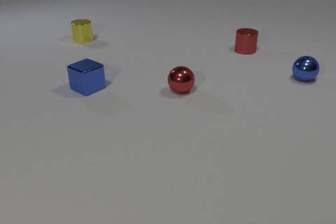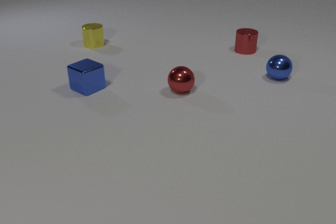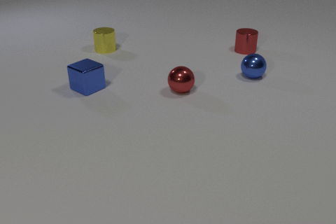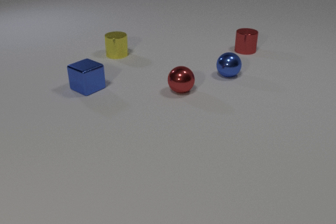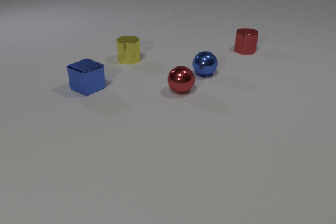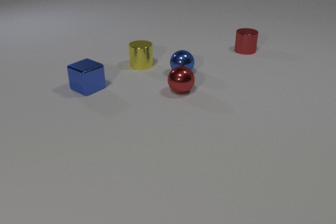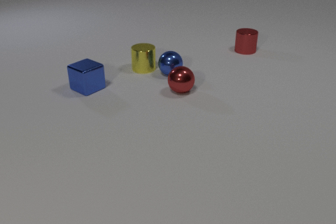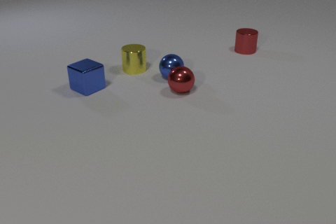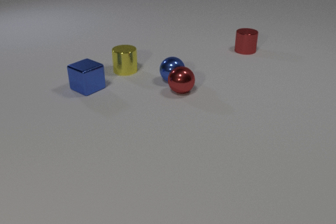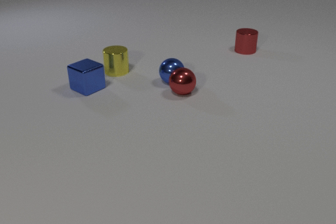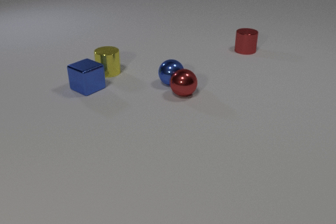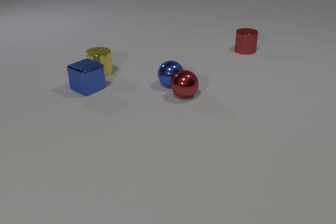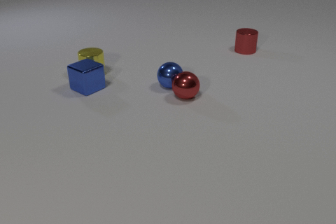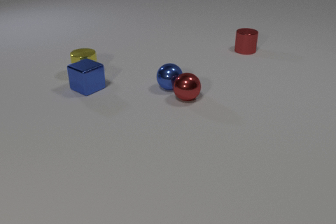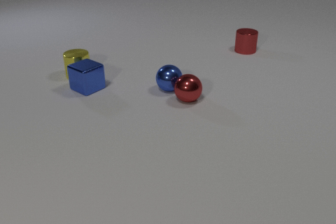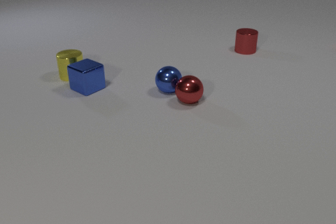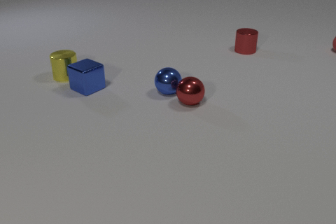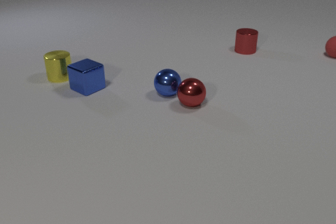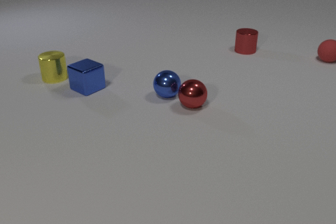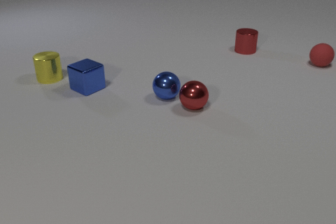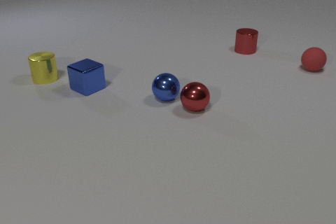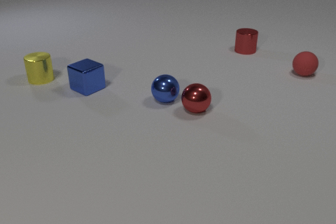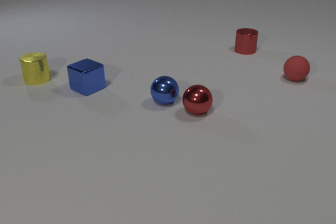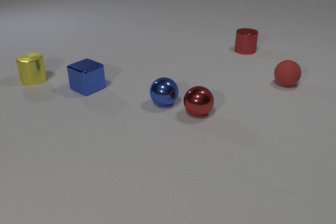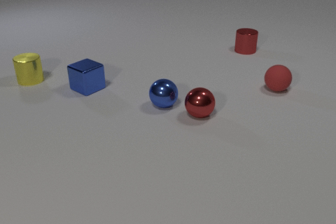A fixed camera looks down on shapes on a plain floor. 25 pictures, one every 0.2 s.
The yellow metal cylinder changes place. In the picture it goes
toward the camera.
The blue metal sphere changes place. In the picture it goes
to the left.
0.0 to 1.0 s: The yellow metal cylinder slides toward the camera and to the right. The blue metal sphere rolls to the left.
1.0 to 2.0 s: The yellow metal cylinder slides to the left and toward the camera. The blue metal sphere rolls toward the camera and to the left. The red metal sphere rolls toward the camera. The yellow metal cylinder and the blue metal sphere collide. The blue metal sphere and the red metal sphere collide.
2.0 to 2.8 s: The yellow metal cylinder slides to the left. The blue metal sphere rolls toward the camera. The red metal sphere rolls toward the camera.
2.8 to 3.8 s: The yellow metal cylinder slides to the left. The blue metal sphere rolls toward the camera. The red metal sphere rolls toward the camera. The red rubber sphere comes in at the right edge, rolls toward the camera and to the left.
3.8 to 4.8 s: The yellow metal cylinder slides to the left. The blue metal sphere rolls toward the camera. The red metal sphere rolls toward the camera and to the right. The red rubber sphere rolls toward the camera and to the left.
Are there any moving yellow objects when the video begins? yes.
What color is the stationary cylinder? red.
What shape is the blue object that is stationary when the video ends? cube.
